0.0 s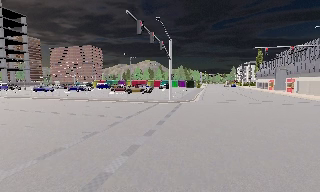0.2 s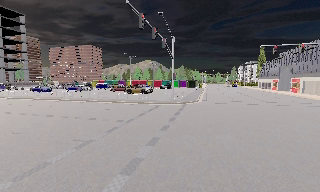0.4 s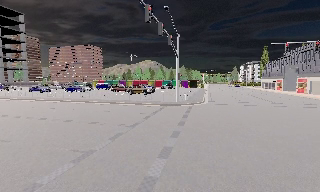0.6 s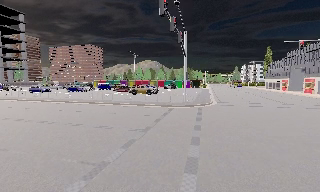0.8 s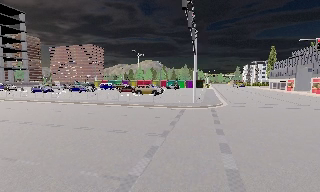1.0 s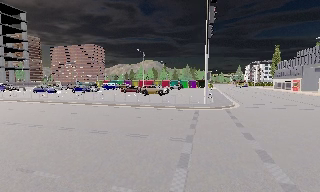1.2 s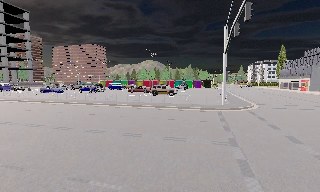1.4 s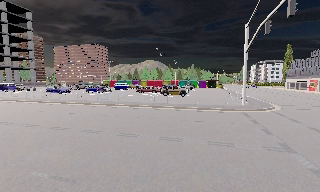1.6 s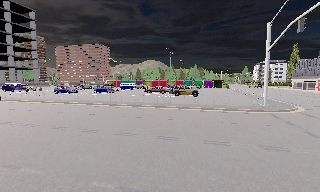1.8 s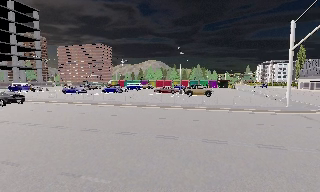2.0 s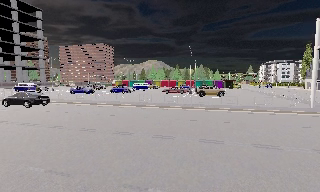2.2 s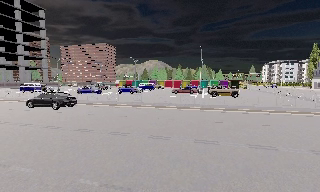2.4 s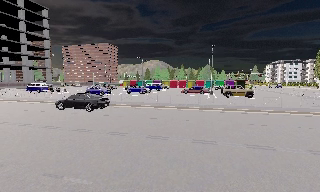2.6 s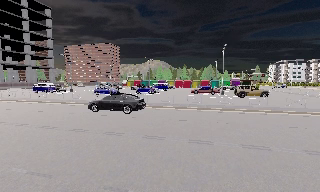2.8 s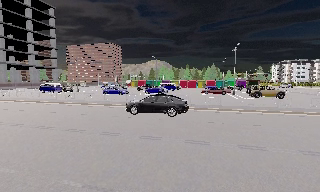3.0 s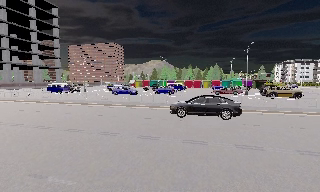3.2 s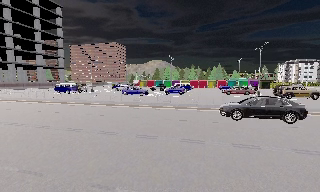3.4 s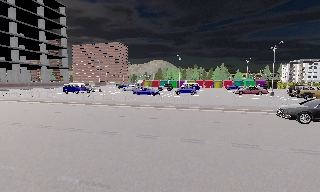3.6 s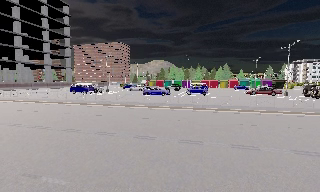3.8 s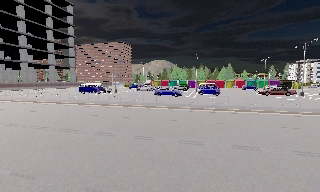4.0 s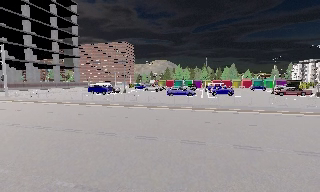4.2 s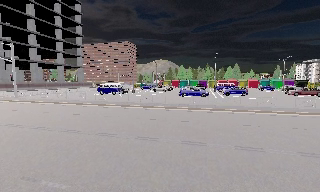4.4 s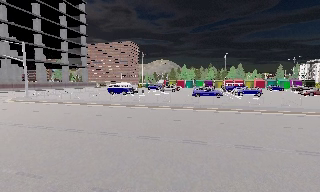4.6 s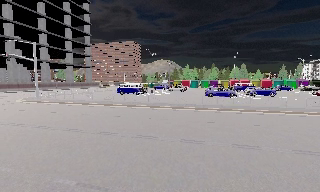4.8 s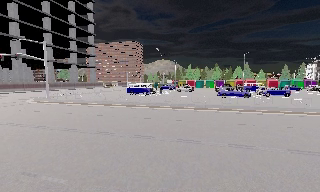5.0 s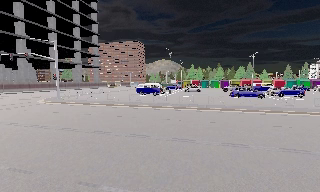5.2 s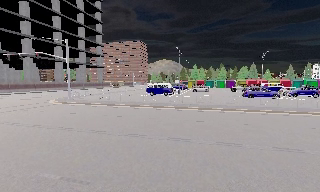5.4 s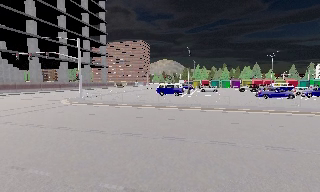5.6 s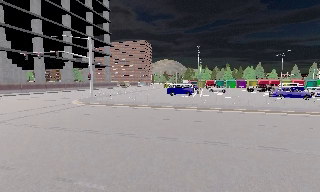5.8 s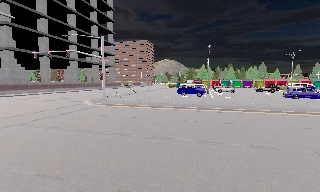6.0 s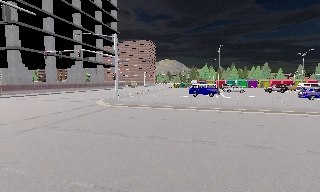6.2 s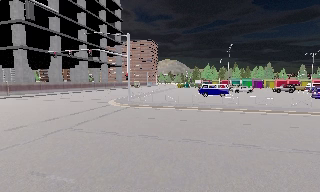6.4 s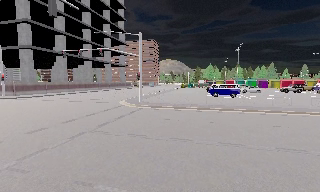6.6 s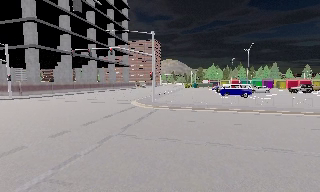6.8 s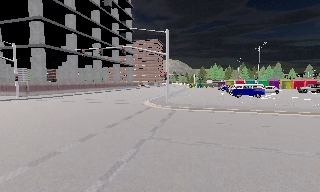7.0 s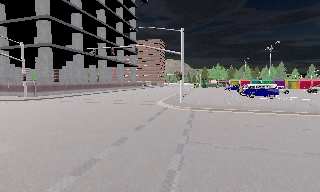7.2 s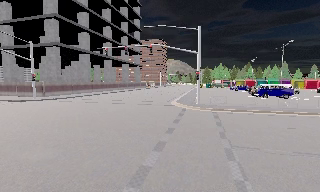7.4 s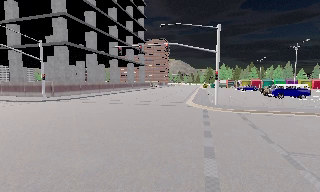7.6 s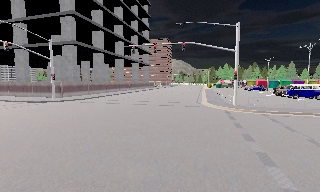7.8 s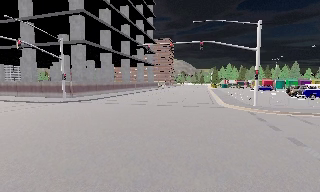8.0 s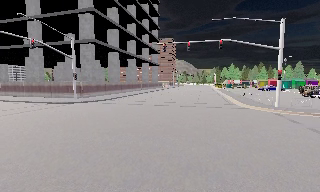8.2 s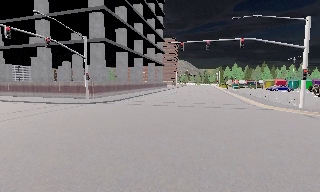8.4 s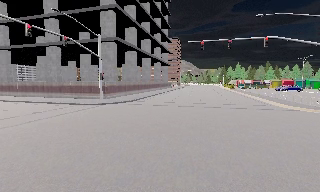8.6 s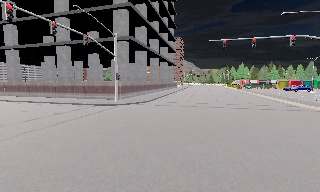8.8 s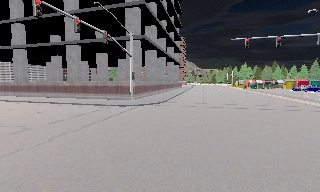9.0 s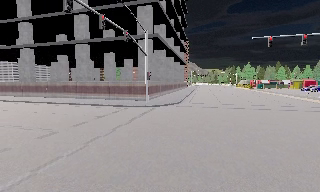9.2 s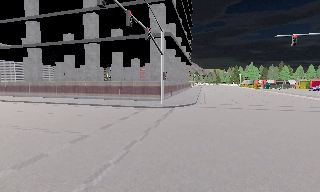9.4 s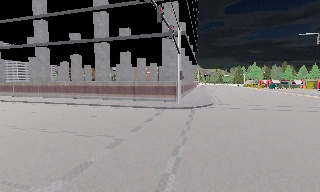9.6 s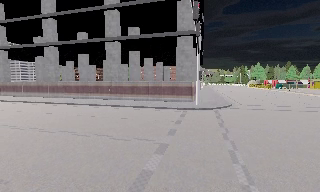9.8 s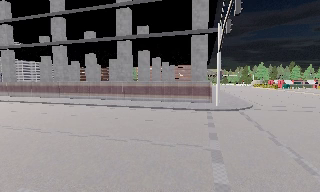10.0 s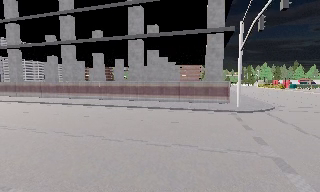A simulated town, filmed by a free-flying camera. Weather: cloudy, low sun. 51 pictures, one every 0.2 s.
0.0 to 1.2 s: The camera travels to its left and forward, about 7 m, so close, fixed things drift to the right.
1.2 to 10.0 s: The camera travels to its left, about 80 m, so close, fixed things drift to the right.
The film runs backward here.
